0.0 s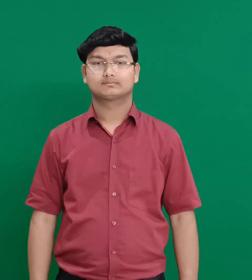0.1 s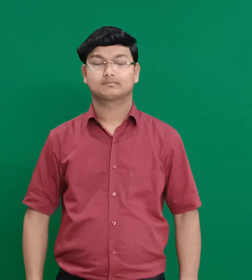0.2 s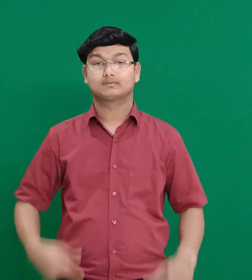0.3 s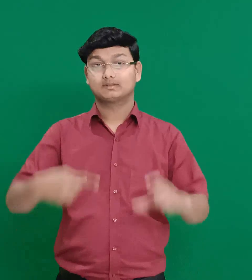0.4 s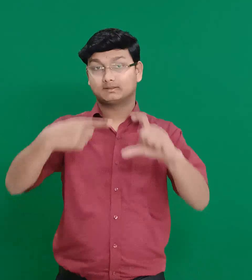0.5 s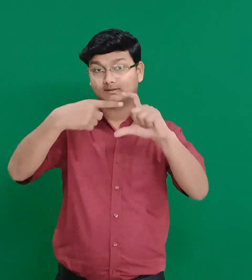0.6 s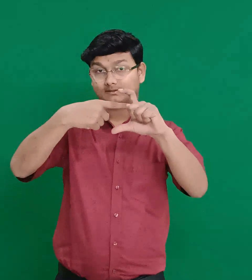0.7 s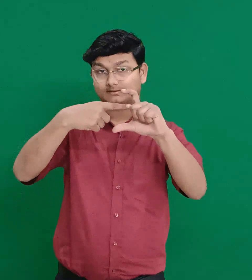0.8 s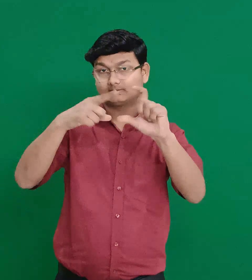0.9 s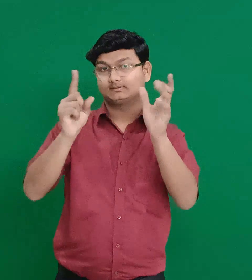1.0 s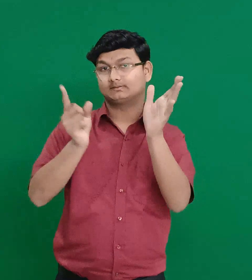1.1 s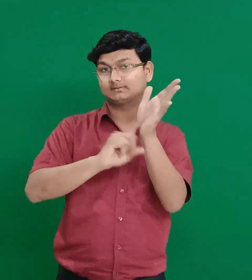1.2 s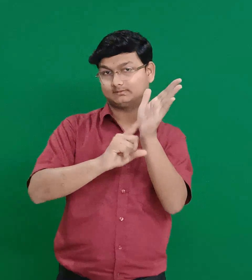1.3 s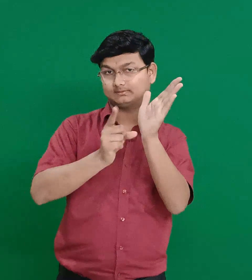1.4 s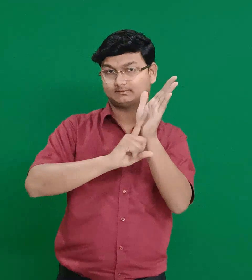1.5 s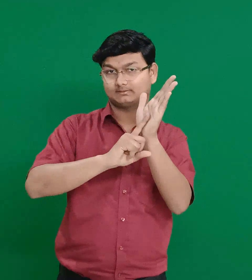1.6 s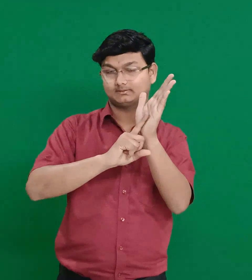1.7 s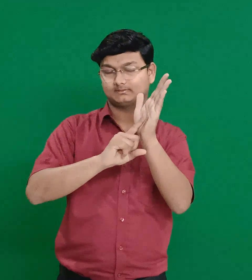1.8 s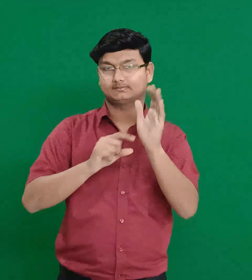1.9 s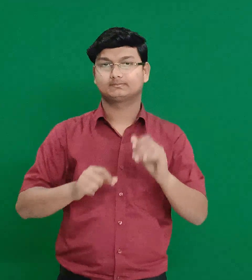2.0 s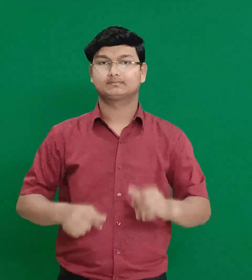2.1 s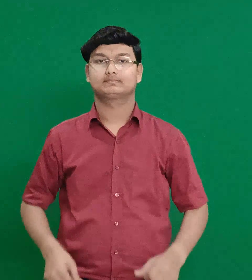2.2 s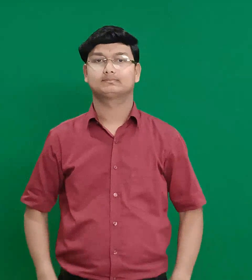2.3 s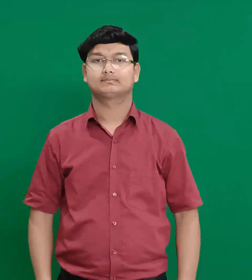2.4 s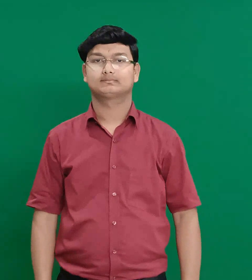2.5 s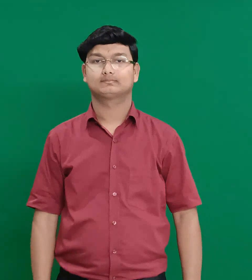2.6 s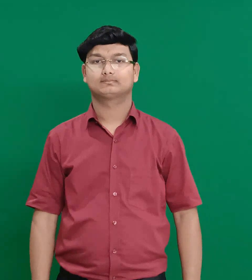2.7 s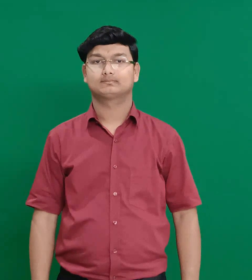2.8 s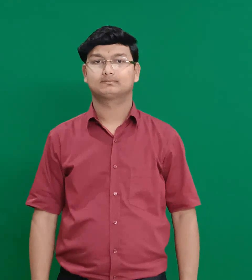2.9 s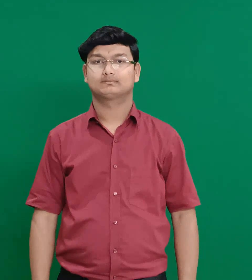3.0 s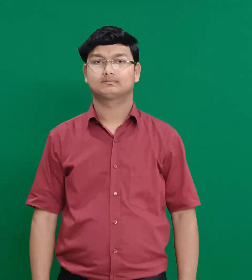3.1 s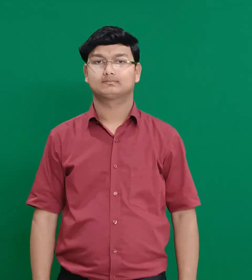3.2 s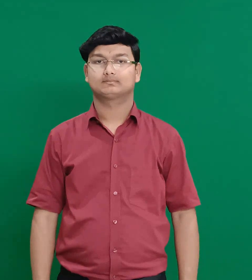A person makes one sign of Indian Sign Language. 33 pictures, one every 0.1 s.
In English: rock of etam
